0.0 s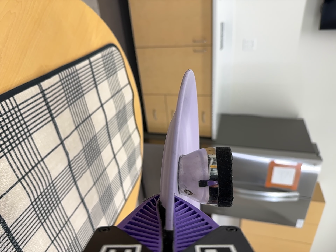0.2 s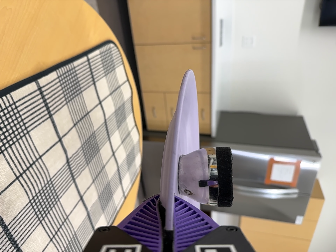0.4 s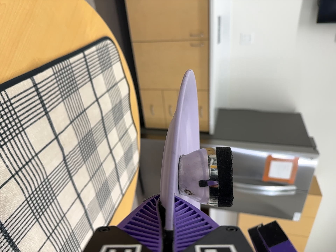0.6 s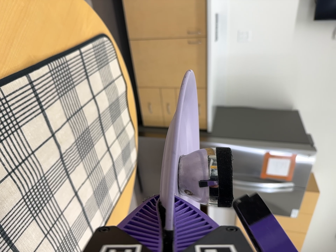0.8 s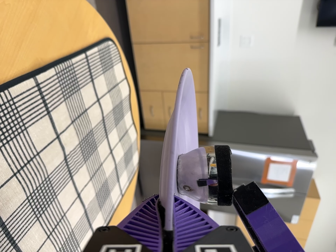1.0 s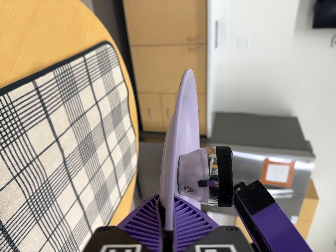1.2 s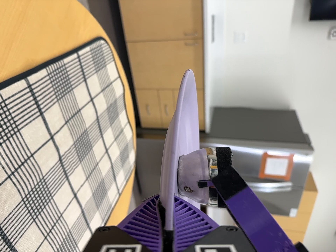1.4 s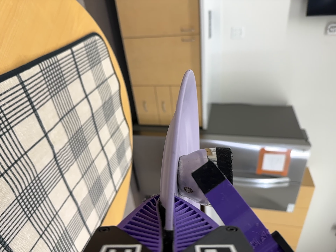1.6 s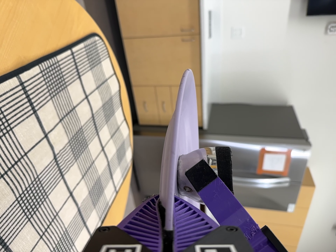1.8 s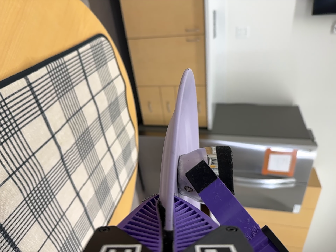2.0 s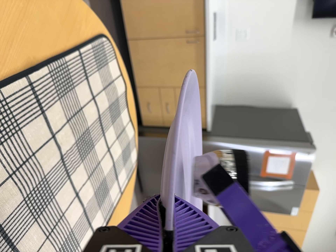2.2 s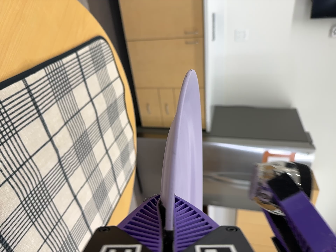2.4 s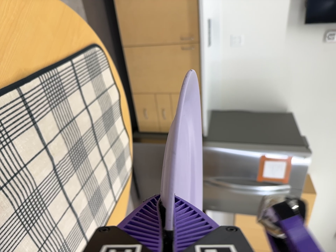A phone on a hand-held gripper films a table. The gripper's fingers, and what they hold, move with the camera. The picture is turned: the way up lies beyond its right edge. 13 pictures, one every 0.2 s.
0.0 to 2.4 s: The camera shifts only a little, or ends up much as it began.
The film runs forward here.
